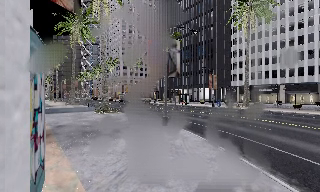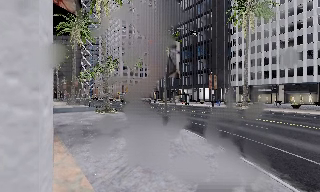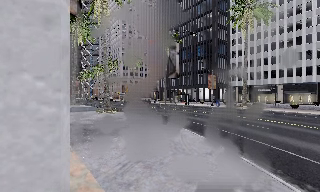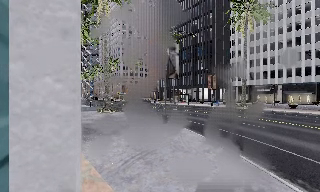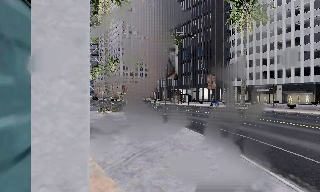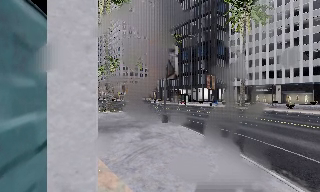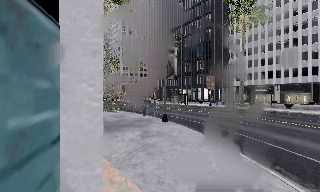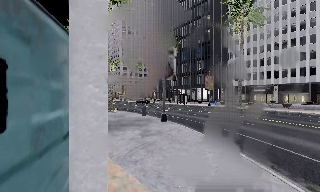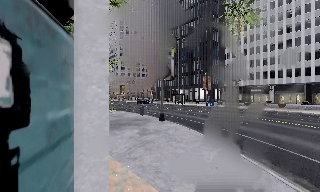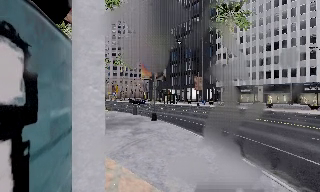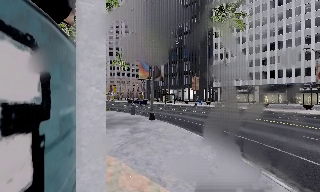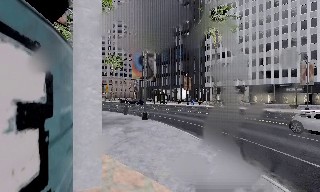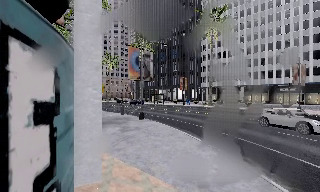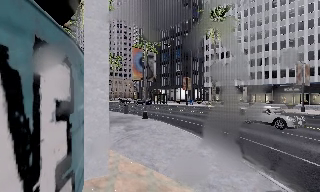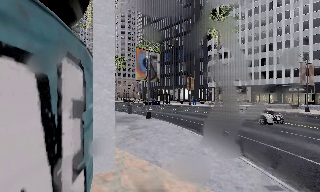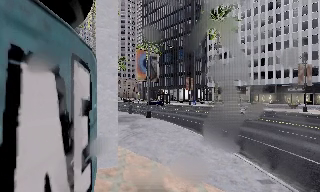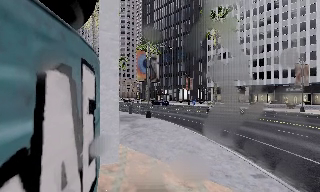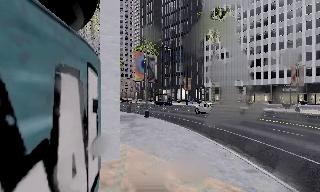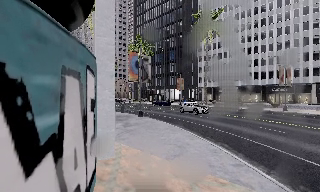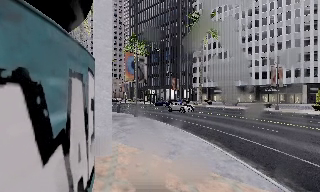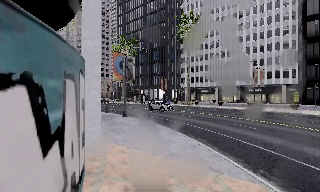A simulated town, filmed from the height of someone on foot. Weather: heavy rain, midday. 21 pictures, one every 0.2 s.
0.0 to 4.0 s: The scene slides to the left, as the camera pans about 15 degrees to its right. It travels backward, about 5 m, so what stands in front gets smaller.
The film runs backward here.
